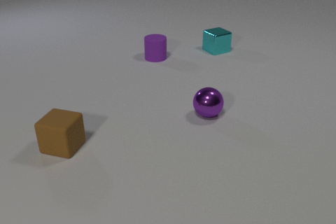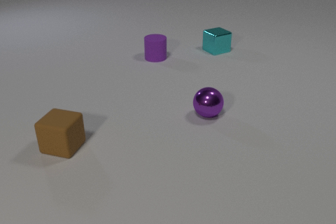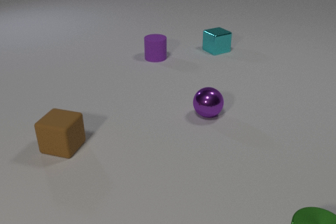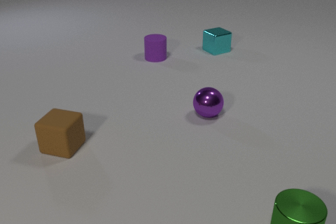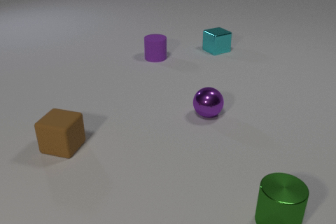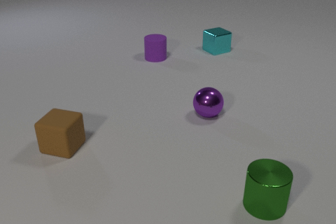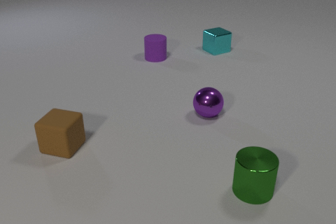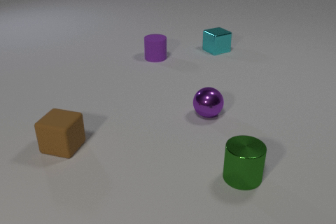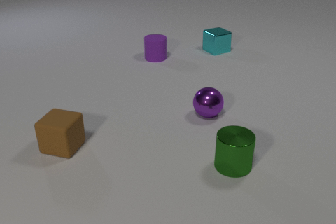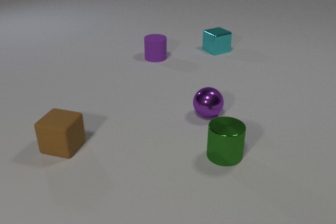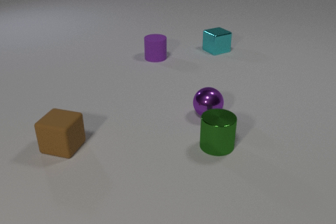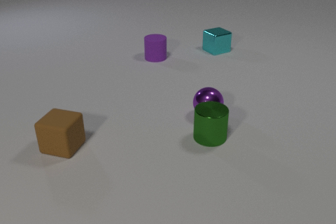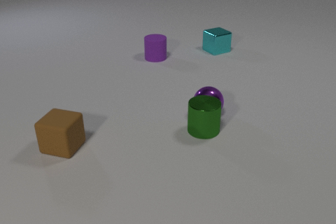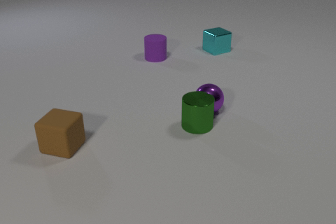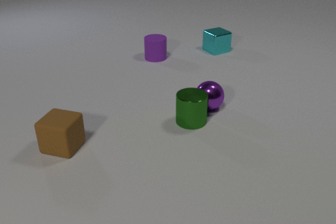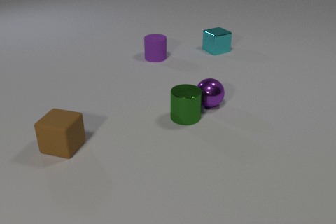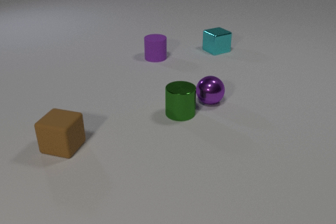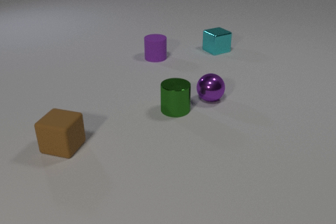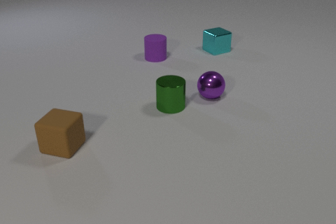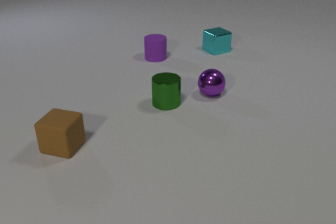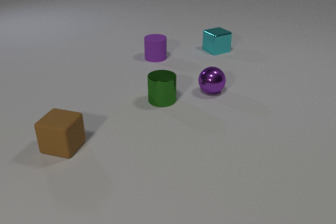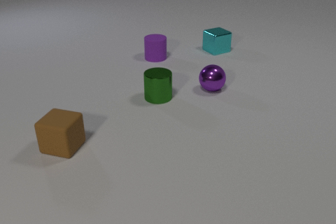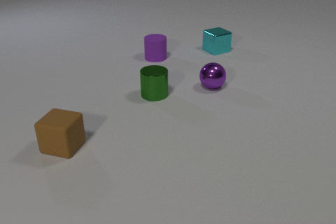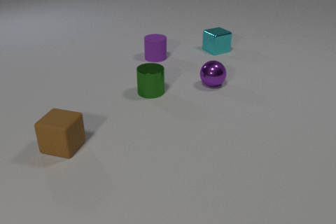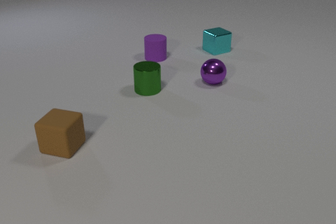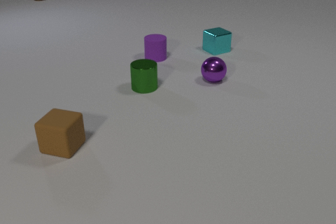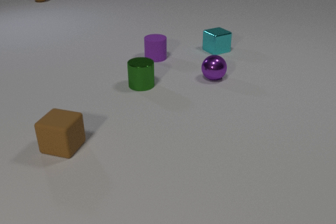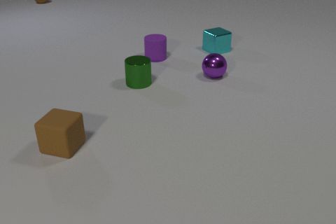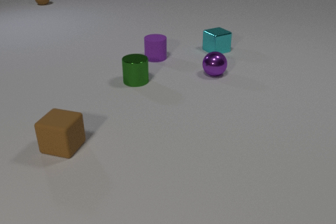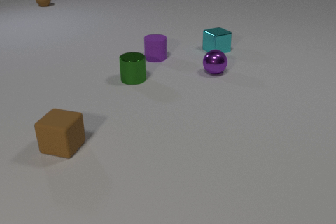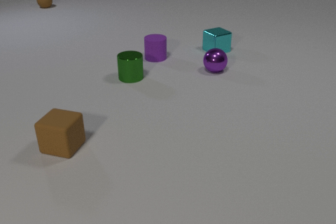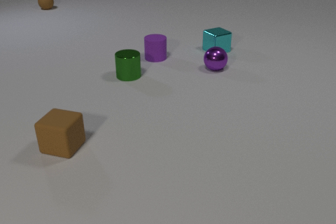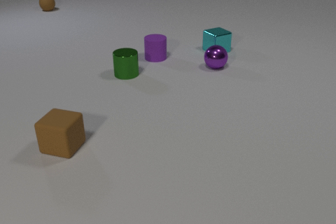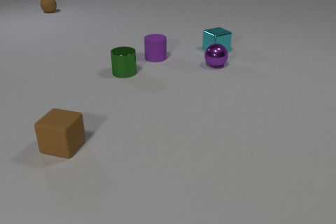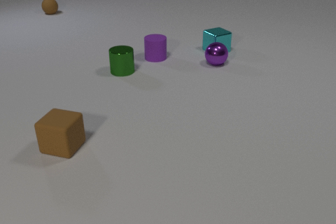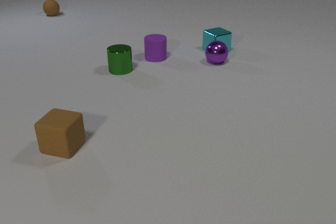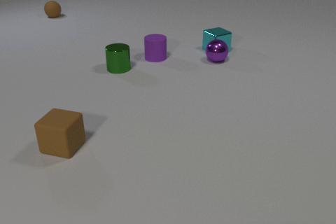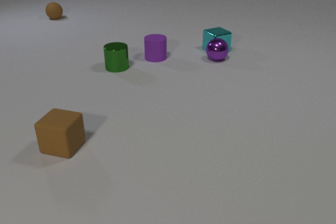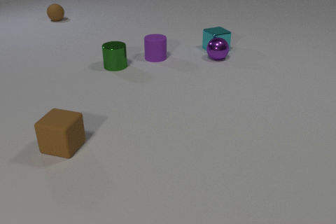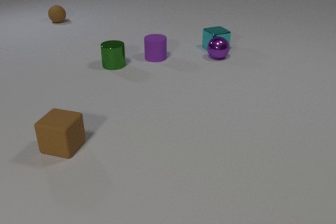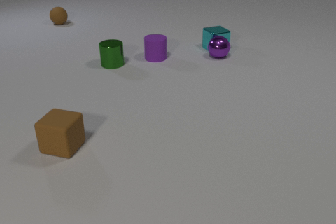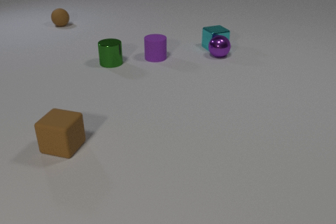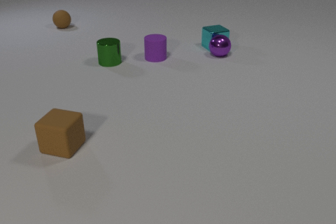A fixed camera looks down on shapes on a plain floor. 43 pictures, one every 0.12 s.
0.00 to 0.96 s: The green metal cylinder comes in at the bottom edge, slides away from the camera and to the left.
0.96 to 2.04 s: The green metal cylinder slides away from the camera and to the left. The purple metal sphere rolls away from the camera. The green metal cylinder and the purple metal sphere collide.
2.04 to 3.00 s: The green metal cylinder slides away from the camera and to the left. The purple metal sphere rolls away from the camera. The brown rubber sphere comes in at the top edge, rolls toward the camera.
3.00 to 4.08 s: The green metal cylinder slides away from the camera and to the left. The purple metal sphere rolls away from the camera. The brown rubber sphere rolls toward the camera.
4.08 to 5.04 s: The green metal cylinder slides away from the camera and to the left. The purple metal sphere rolls away from the camera. The cyan metal cube slides away from the camera. The brown rubber sphere rolls toward the camera. The purple metal sphere and the cyan metal cube collide.
What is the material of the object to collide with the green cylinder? metal.
How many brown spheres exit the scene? 0.
How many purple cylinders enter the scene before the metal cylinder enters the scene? 0.
